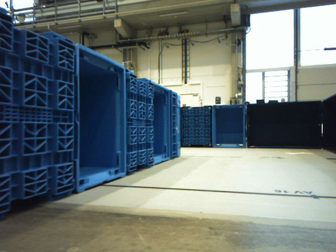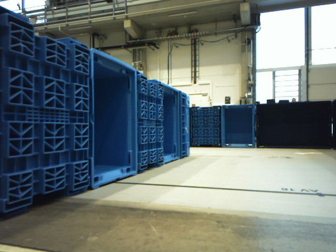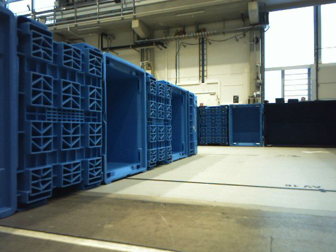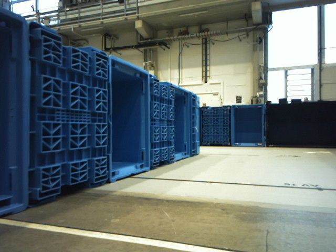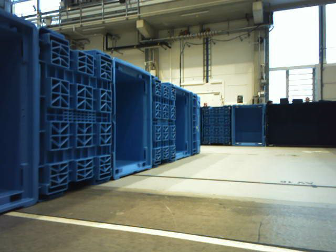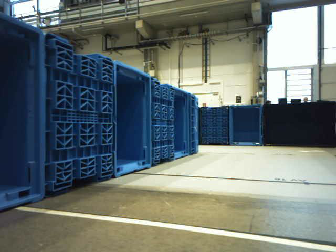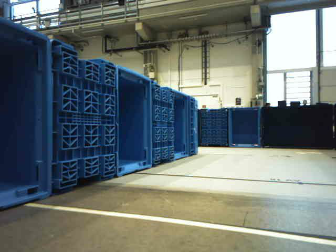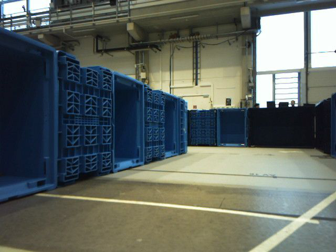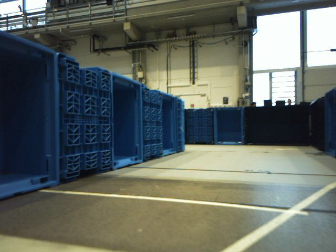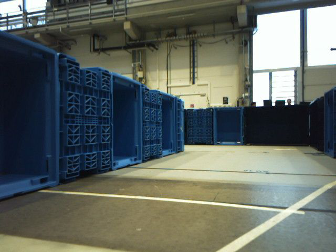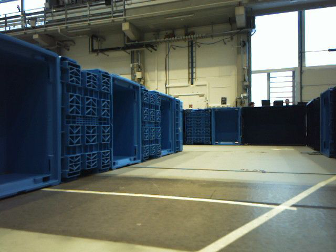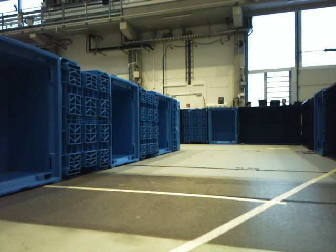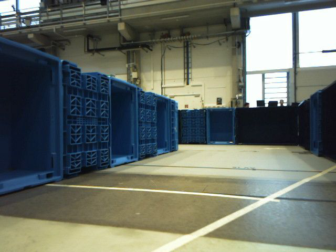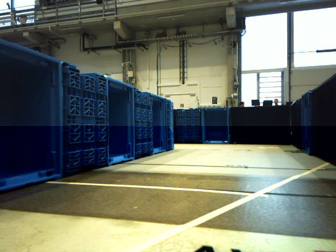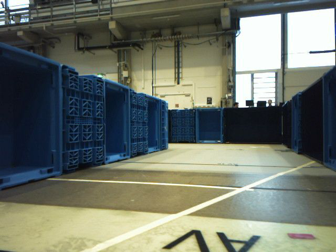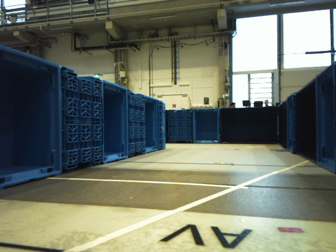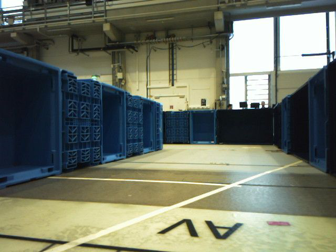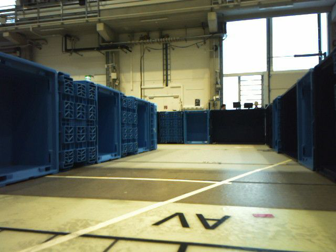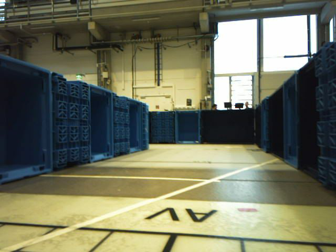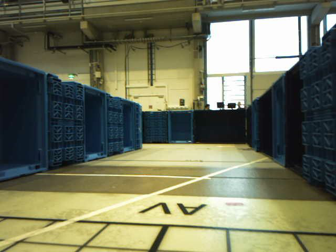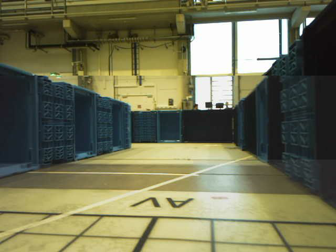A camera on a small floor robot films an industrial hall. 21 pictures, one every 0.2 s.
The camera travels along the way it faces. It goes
backward.
0.0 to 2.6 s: The camera travels backward, about 0.5 m, so what stands in front gets smaller.
2.6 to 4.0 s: The scene slides to the left, as the camera pans about 10 degrees to its right. It travels backward, about 0.3 m, so what stands in front gets smaller.
The film runs backward here.
